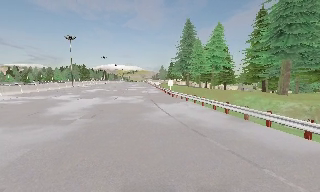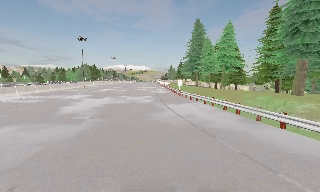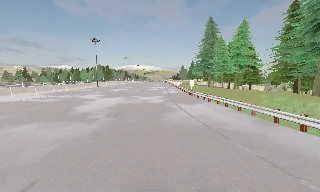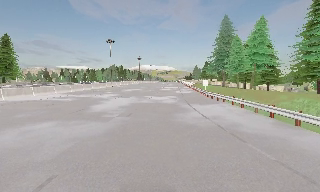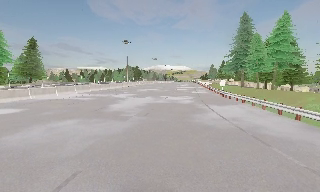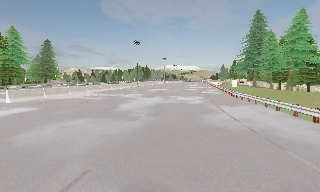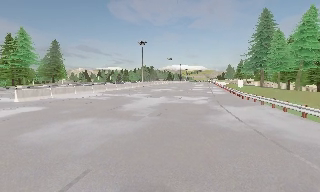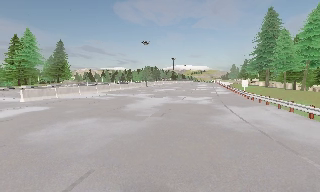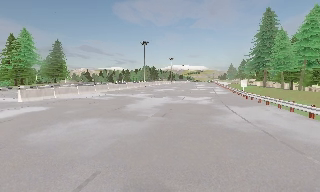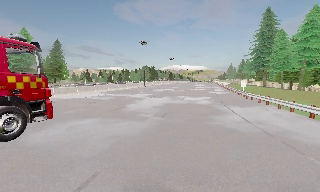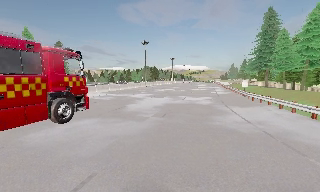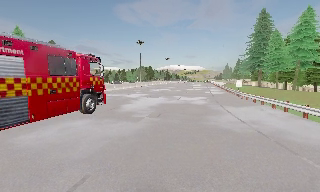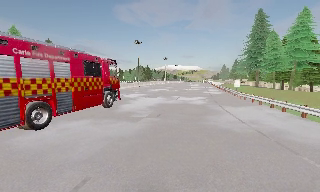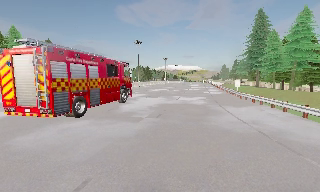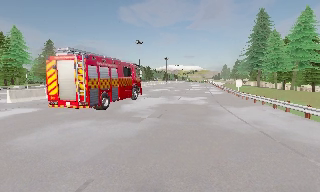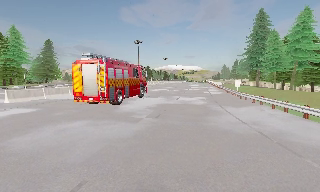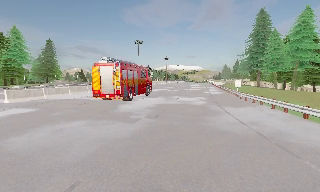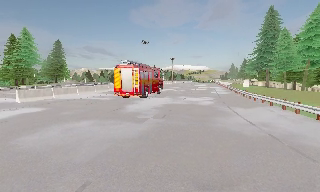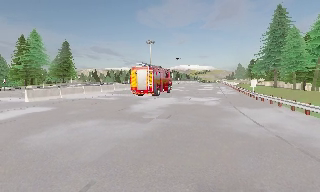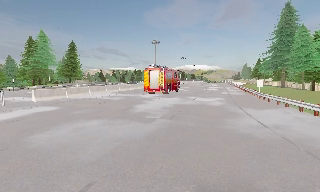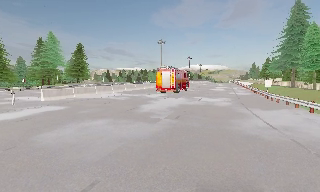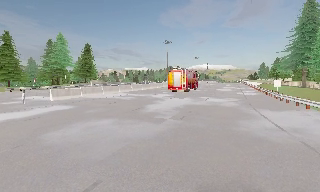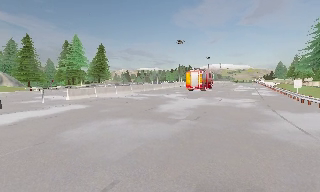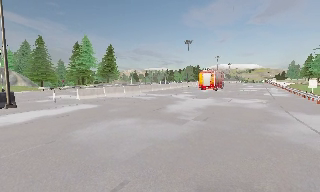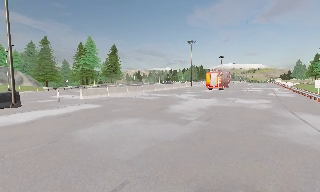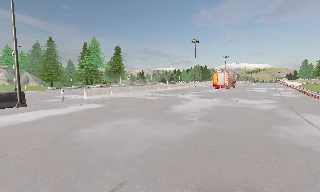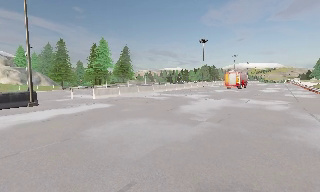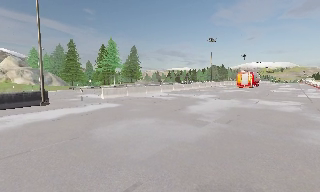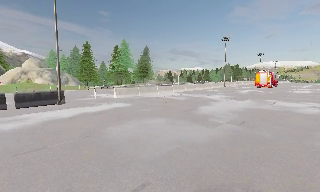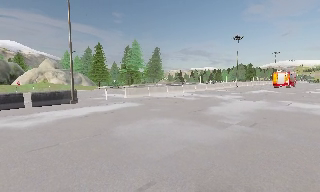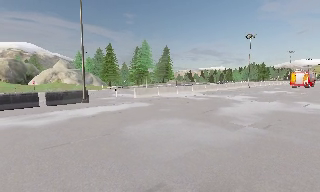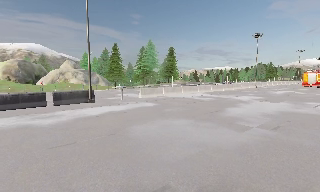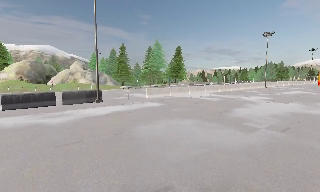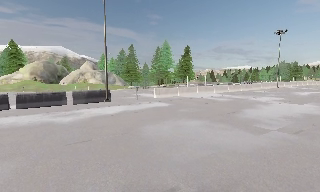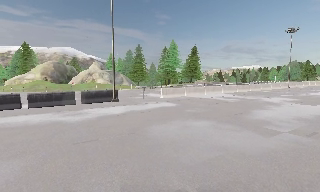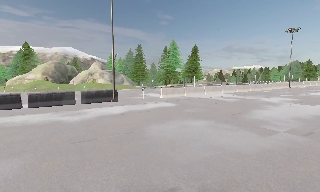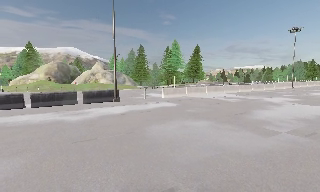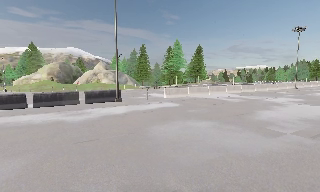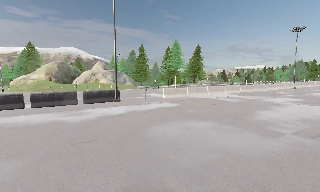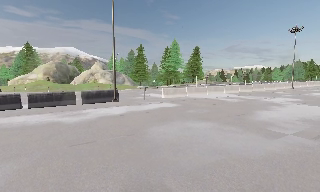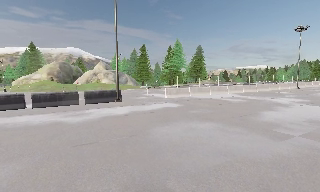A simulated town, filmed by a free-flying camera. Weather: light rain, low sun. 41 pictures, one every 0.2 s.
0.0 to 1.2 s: The camera pans to its left, which is counterclockwise from overhead, by about 20 degrees.
1.2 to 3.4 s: The camera shifts only a little, or ends up much as it began.
3.4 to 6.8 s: The scene slides to the right, as the camera pans about 45 degrees to its left. It travels forward, about 0.5 m.
6.8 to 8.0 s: The camera shifts only a little, or ends up much as it began.
The film runs forward here.
